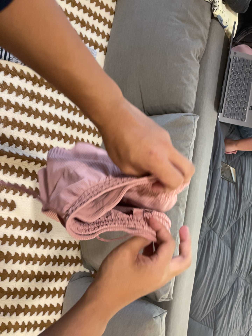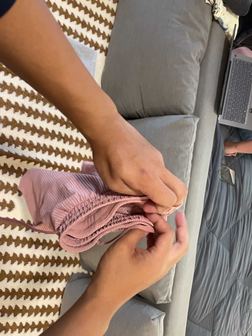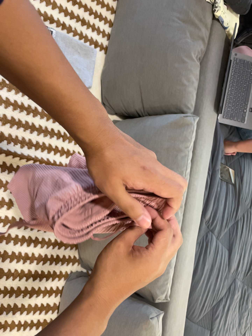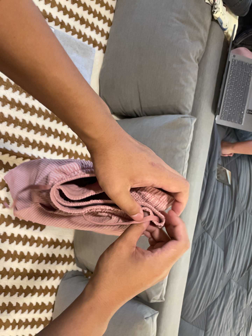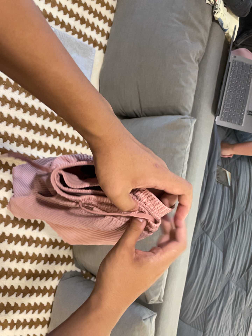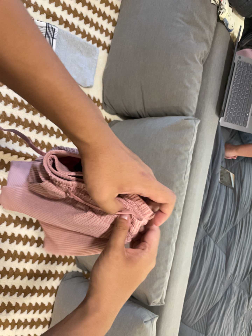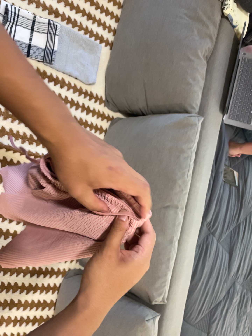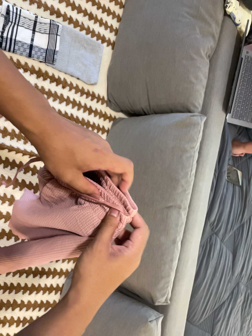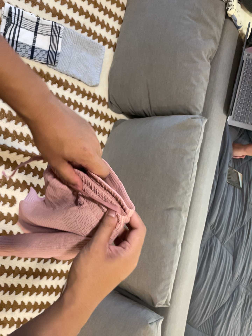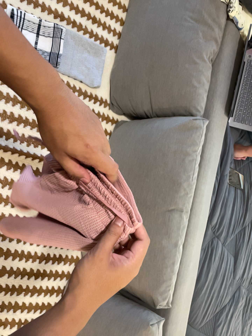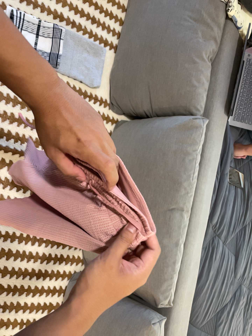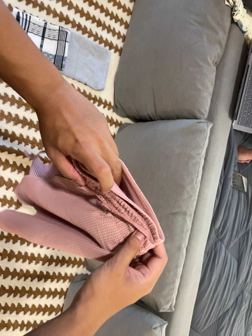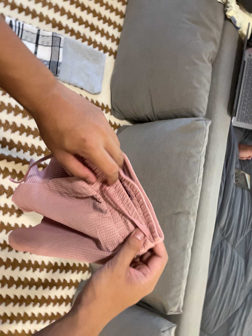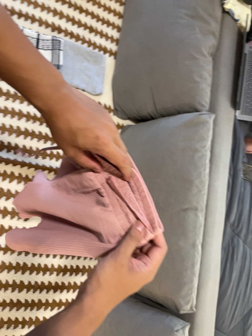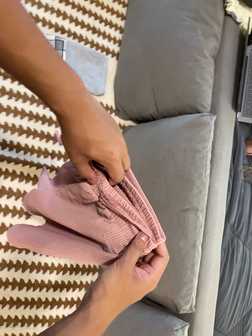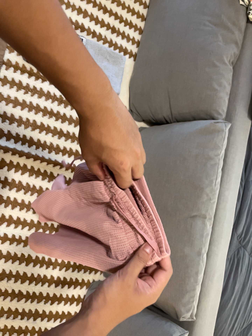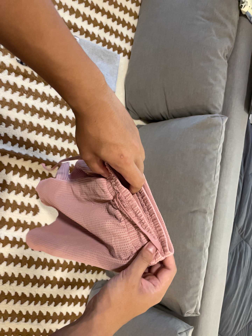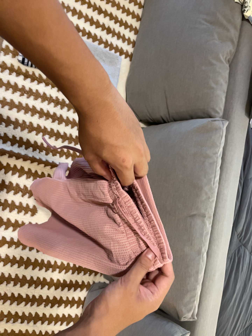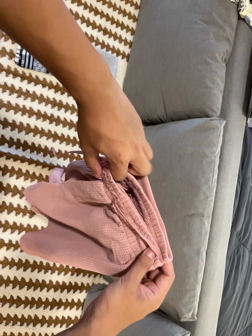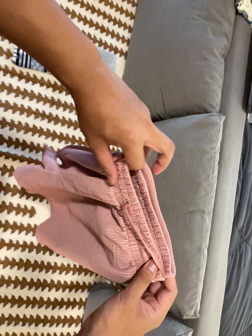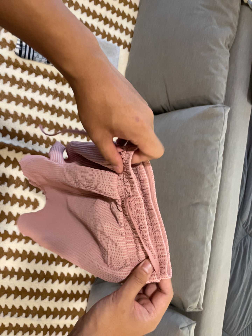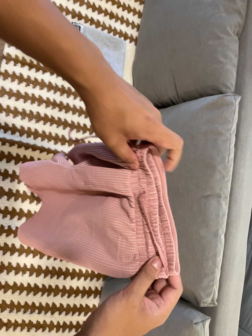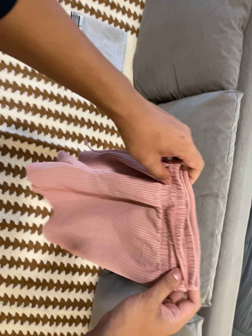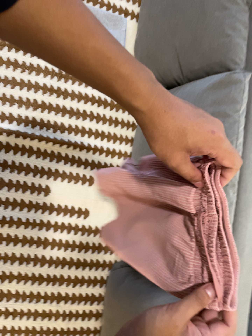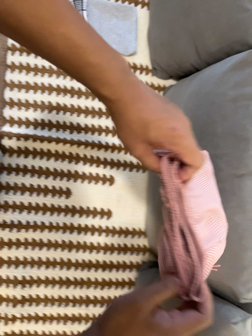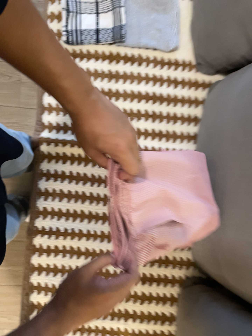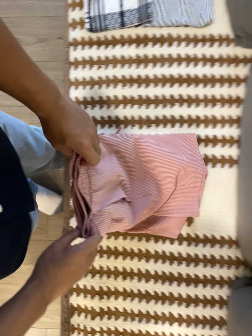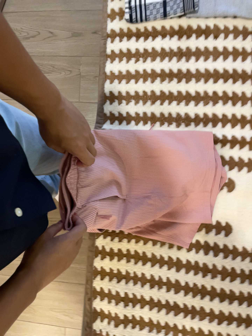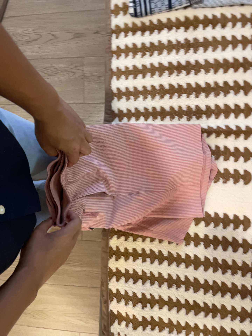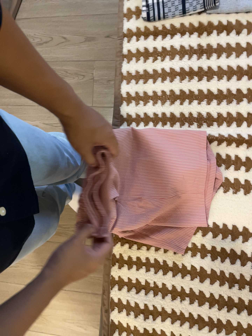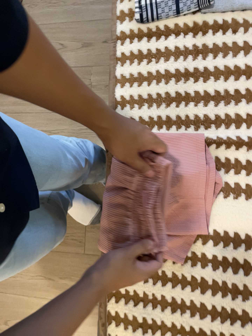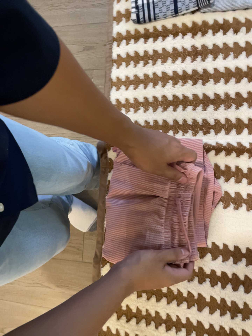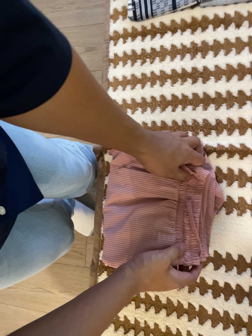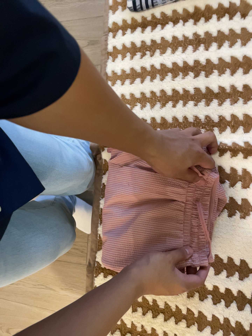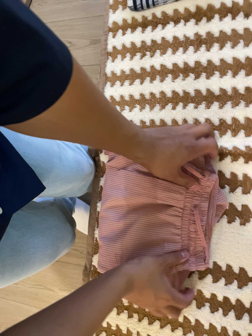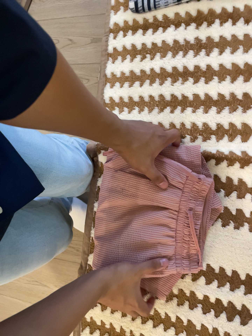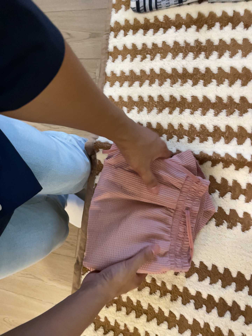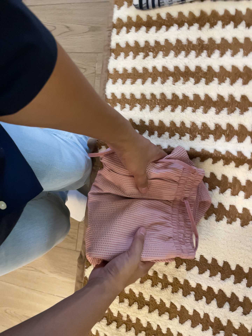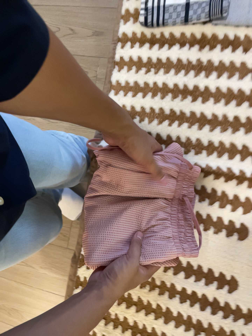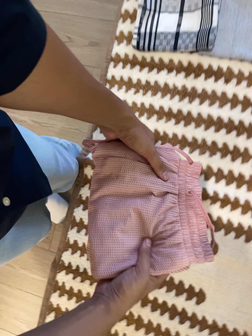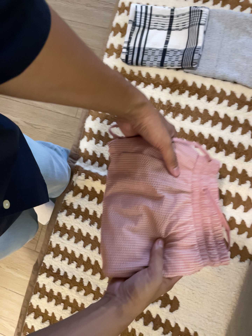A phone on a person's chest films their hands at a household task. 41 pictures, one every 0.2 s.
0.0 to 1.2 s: The camera shifts only a little, or ends up much as it began.
1.2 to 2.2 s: The camera keeps its place and its aim.
2.2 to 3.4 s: The camera shifts only a little, or ends up much as it began.
3.4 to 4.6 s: The camera travels to its right and forward, about 12 cm.
4.6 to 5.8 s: The camera swings to its left by about 30 degrees, and the scene slides to the right. It travels forward, about 24 cm.
5.8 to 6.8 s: The camera travels to its right and forward, about 18 cm.
6.8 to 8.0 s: The camera travels backward and toward the top of its view, about 16 cm, so what stands in front gets smaller. It rolls about its line of sight by about 15 degrees, and the scene rotates clockwise.
The film runs forward here.
